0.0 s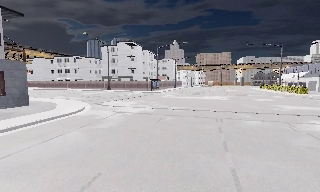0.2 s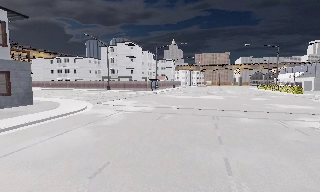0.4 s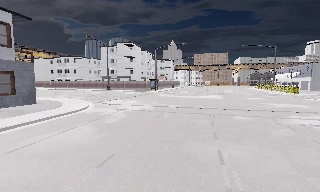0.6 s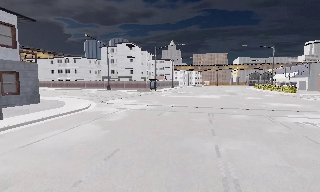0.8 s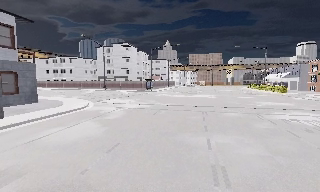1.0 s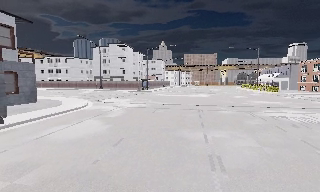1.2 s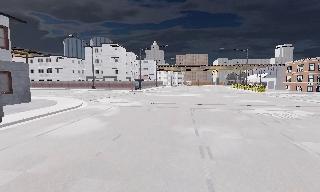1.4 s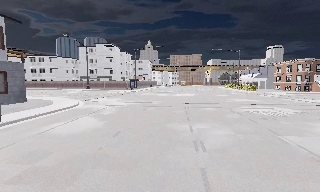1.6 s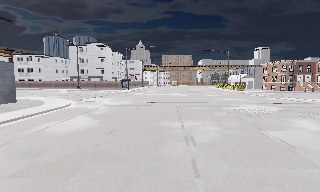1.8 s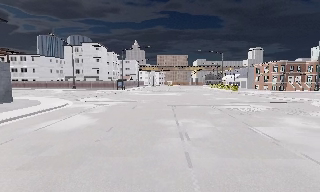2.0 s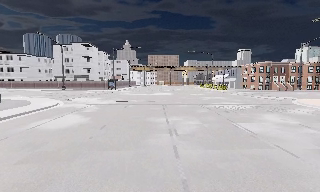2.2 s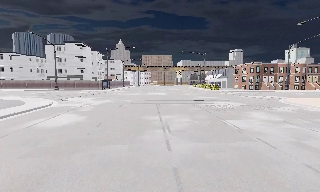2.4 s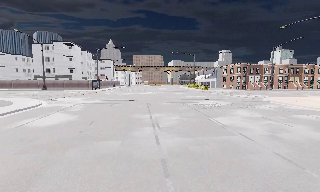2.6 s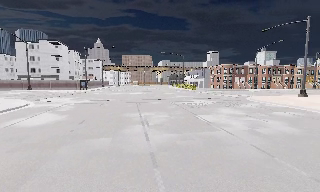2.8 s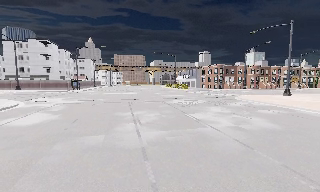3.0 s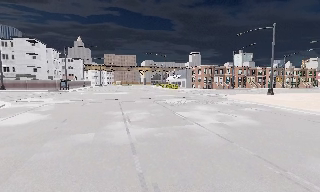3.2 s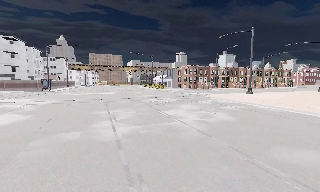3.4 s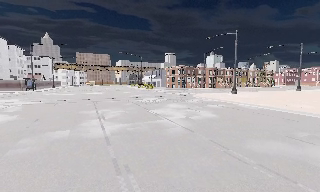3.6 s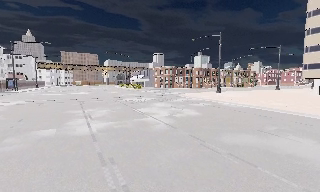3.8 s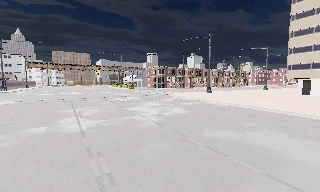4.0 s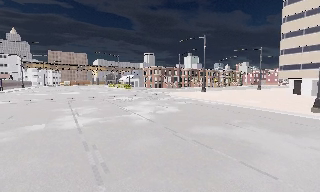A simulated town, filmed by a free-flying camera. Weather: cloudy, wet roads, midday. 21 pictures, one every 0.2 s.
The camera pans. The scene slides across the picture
to the left.
The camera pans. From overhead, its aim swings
clockwise.
0.0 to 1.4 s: The camera travels backward, about 3.5 m, so what stands in front gets smaller.
1.4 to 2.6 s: The scene slides to the left, as the camera pans about 15 degrees to its right. It travels backward, about 3 m, so what stands in front gets smaller.
2.6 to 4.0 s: The camera pans to its right, which is clockwise from overhead, by about 20 degrees. It travels backward and to its right, about 3.5 m, so what stands in front gets smaller.
The film runs forward here.
